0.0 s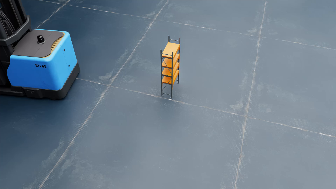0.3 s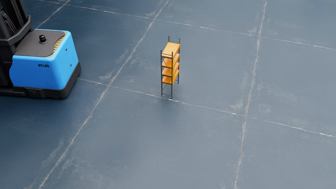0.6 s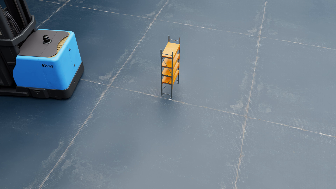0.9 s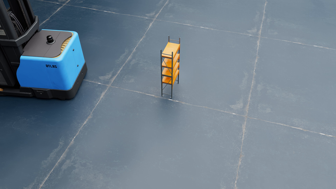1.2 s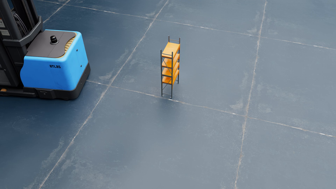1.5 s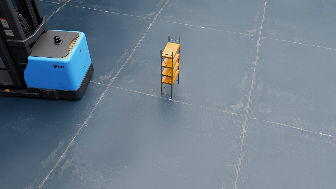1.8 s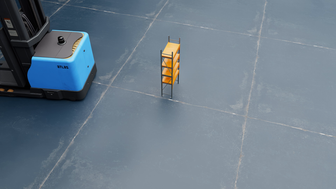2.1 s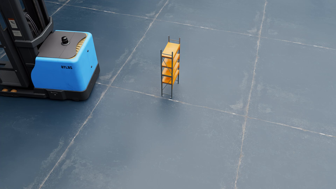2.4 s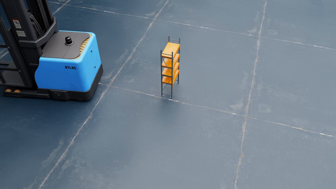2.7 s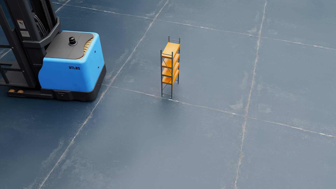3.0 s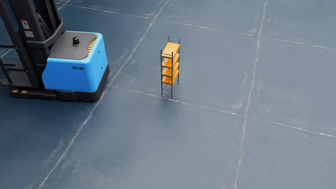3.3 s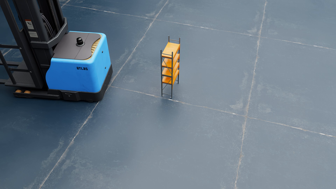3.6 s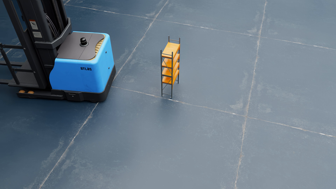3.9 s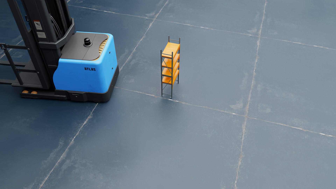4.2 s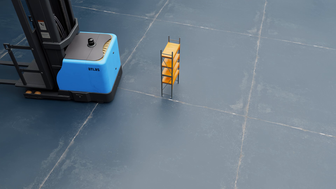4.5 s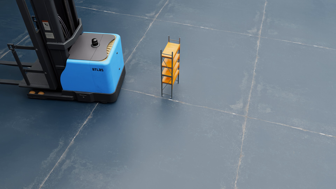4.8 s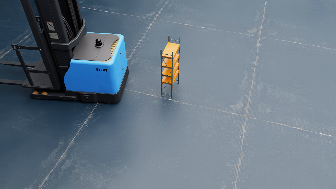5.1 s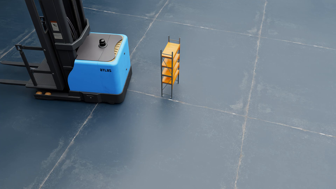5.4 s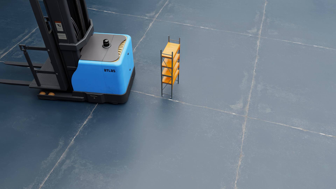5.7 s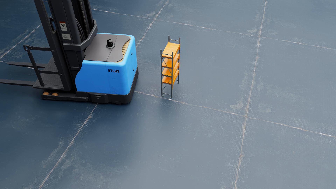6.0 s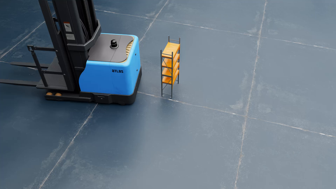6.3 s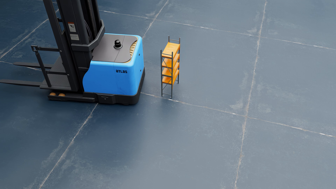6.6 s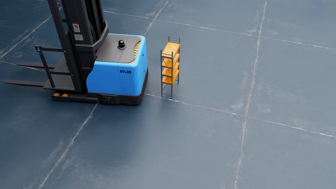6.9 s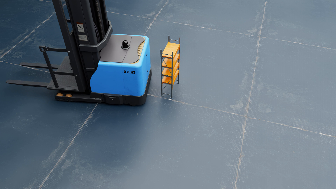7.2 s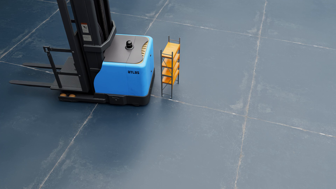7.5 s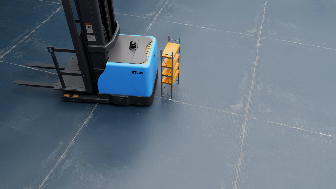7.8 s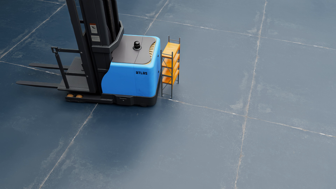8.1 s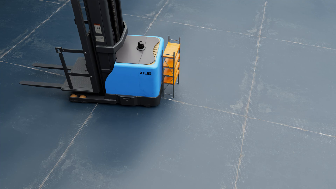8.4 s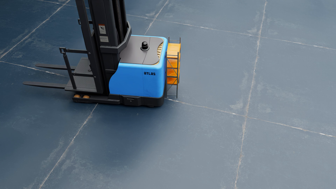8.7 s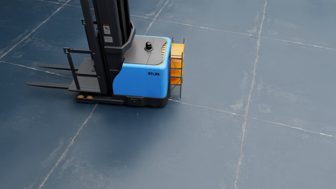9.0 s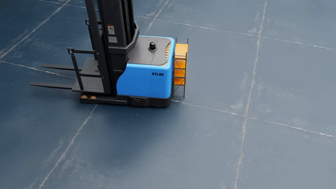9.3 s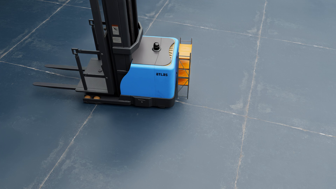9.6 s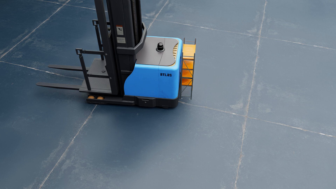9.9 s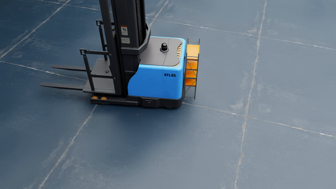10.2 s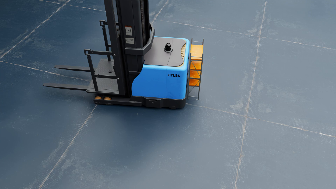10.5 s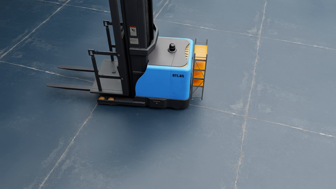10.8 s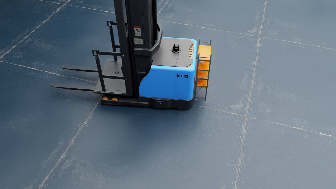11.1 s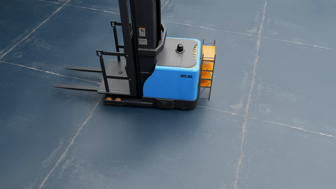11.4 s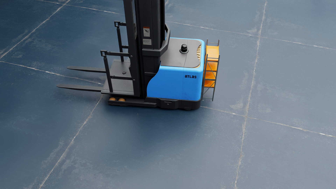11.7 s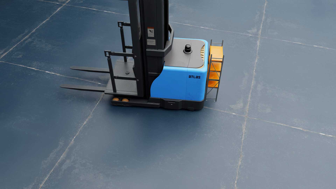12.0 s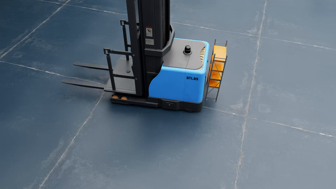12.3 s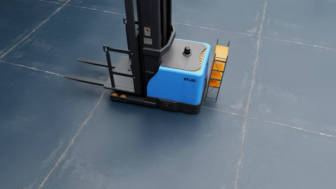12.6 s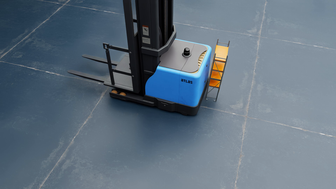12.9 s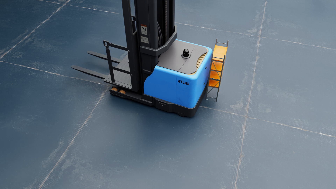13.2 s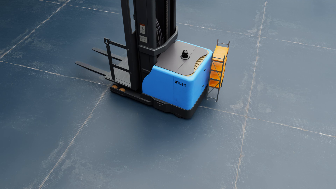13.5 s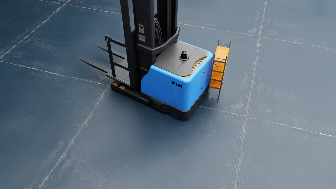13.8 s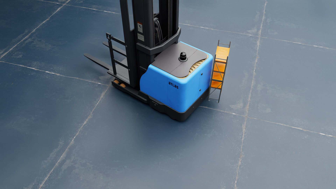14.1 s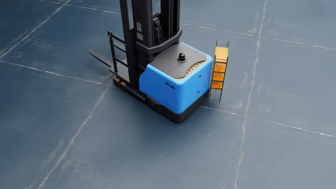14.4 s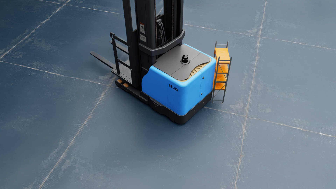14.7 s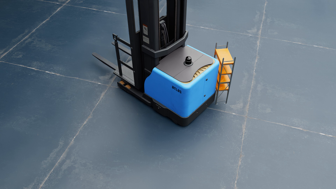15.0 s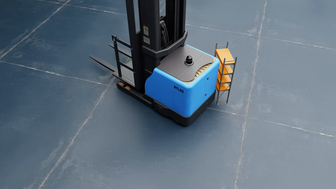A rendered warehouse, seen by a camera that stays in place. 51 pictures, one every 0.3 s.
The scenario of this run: A forklift runs into an object in its way.
